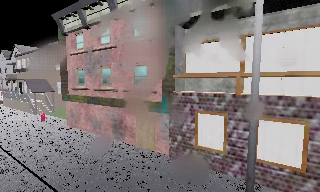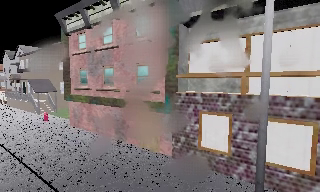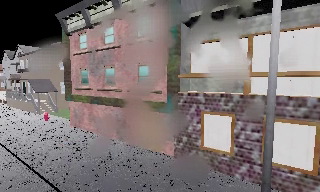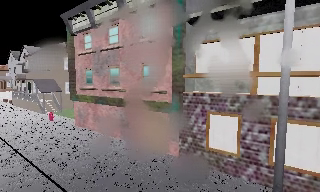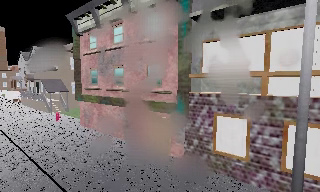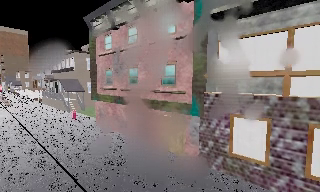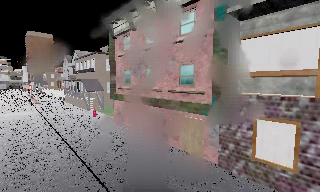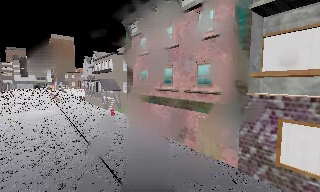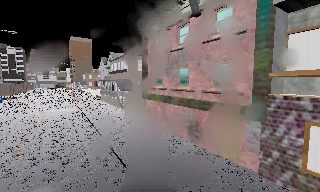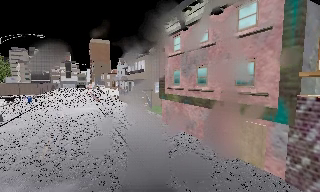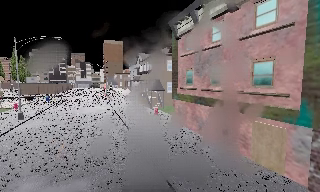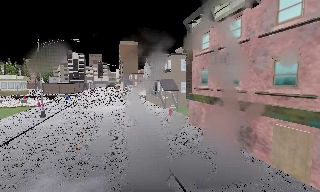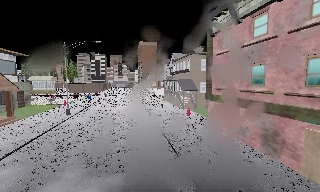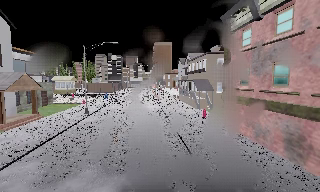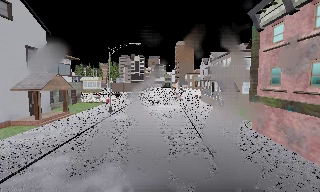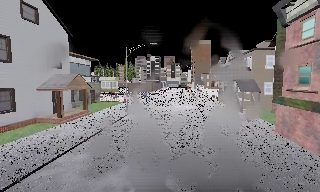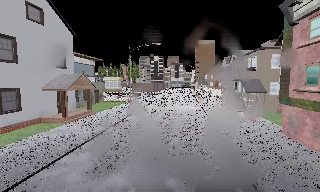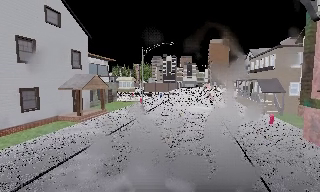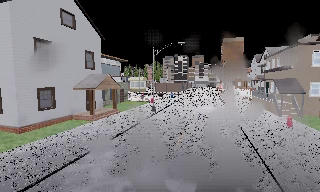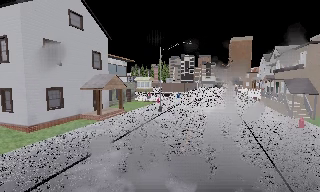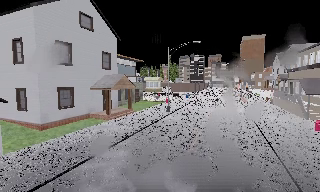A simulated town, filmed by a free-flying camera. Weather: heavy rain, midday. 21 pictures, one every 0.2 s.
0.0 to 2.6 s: The camera swings to its left by about 55 degrees, and the scene slides to the right. It travels forward and to its left, about 1 m.
2.6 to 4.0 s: The scene slides to the right, as the camera pans about 25 degrees to its left. It travels forward, about 0.5 m, so what stands in front looms larger.
The film runs forward here.
